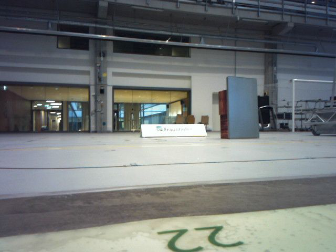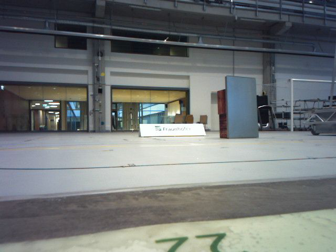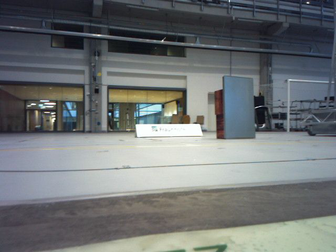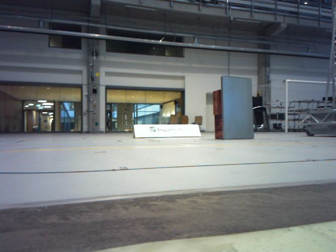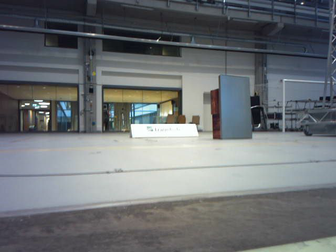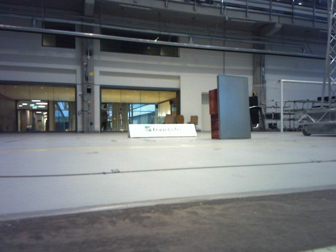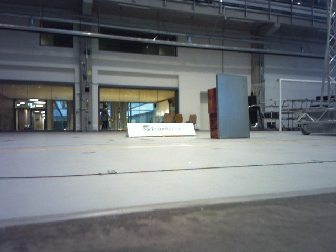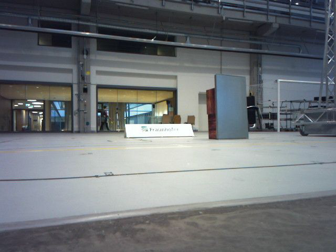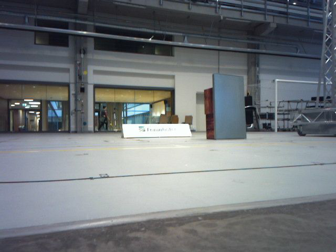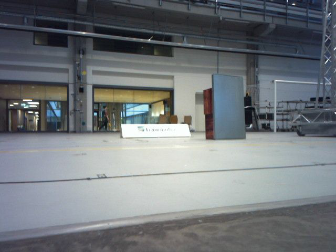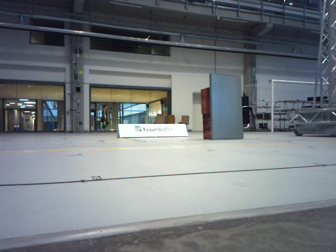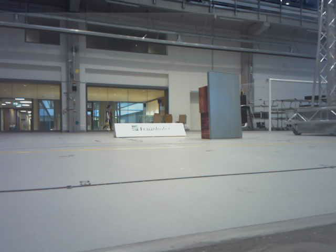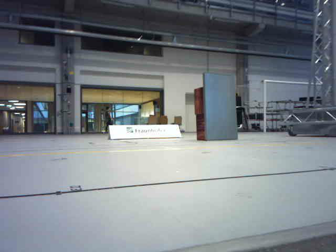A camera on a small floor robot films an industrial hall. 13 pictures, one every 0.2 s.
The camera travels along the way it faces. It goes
forward.
0.0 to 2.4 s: The camera travels forward, about 0.5 m, so what stands in front looms larger.
The film runs forward here.
